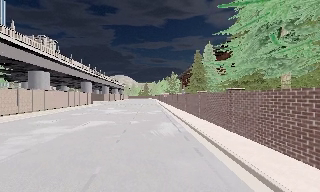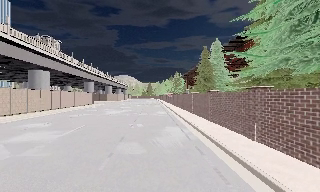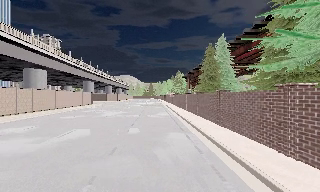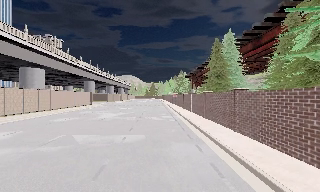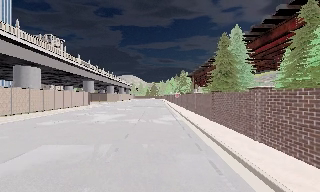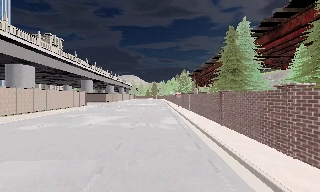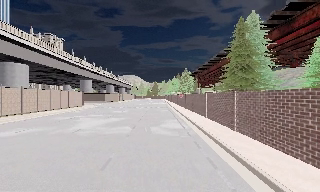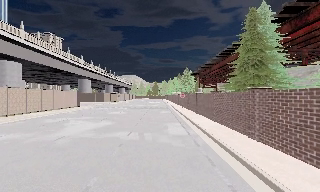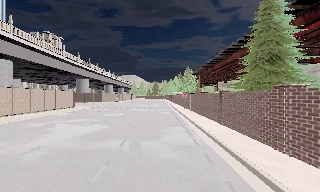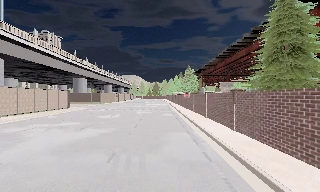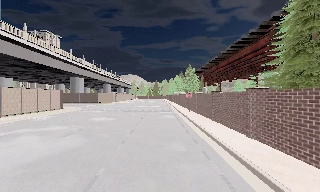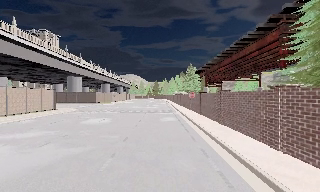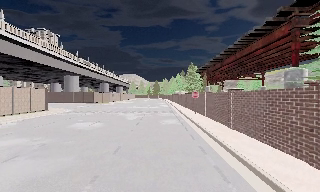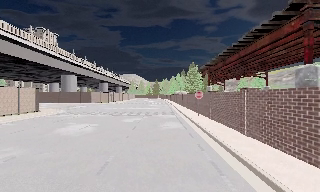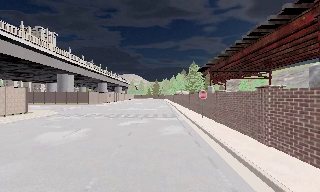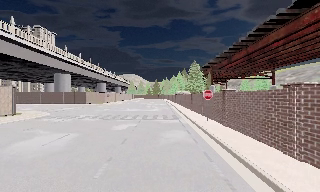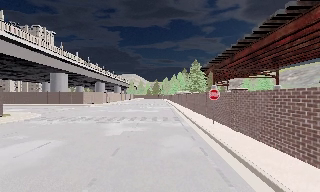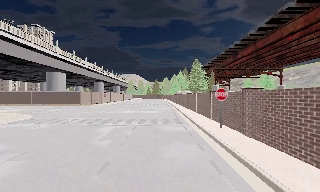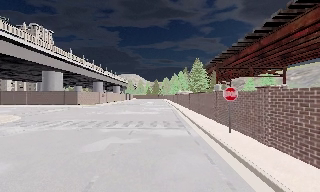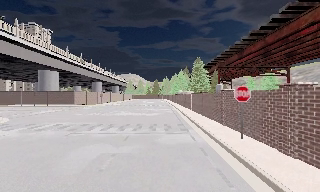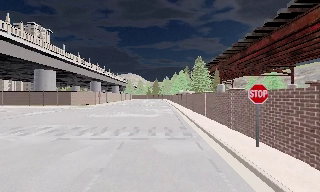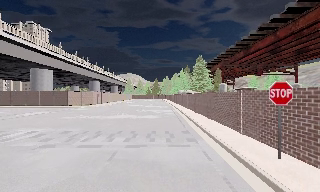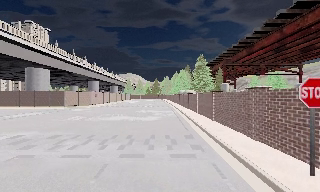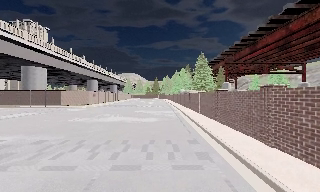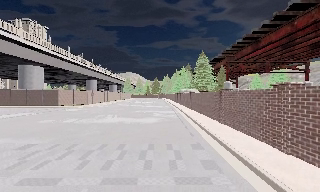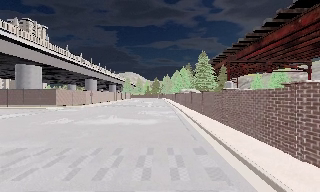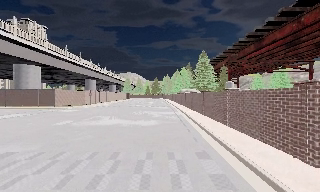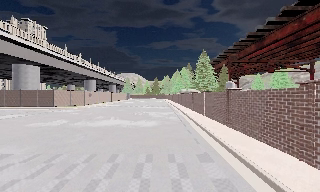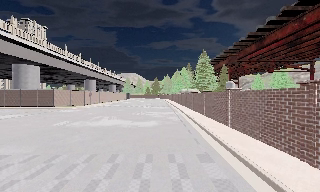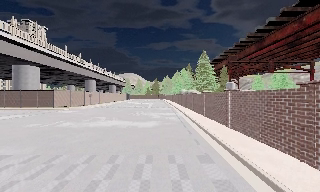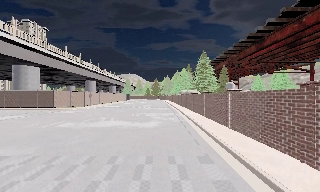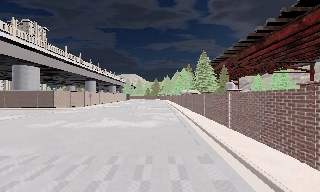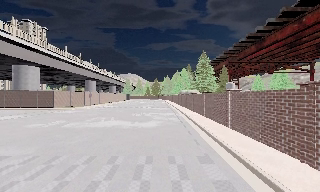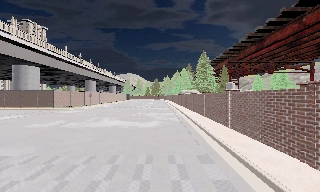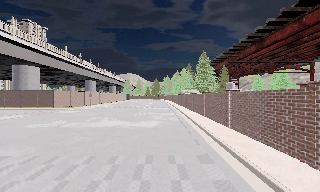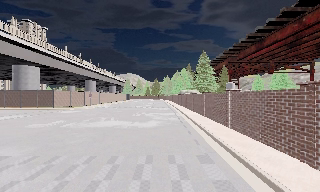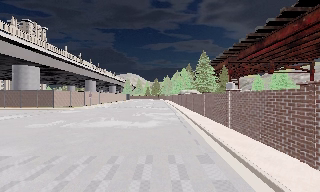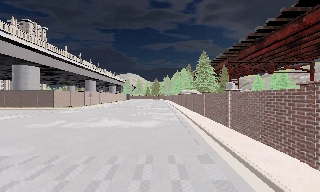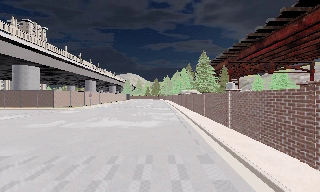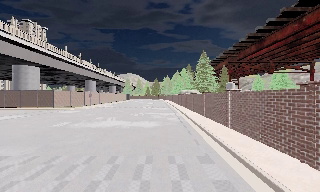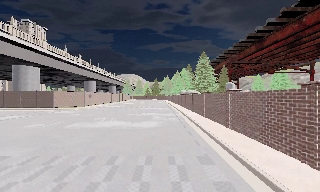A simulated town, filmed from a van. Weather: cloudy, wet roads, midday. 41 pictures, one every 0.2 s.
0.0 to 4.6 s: The camera travels forward, about 35 m, so what stands in front looms larger.
4.6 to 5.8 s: The camera travels forward, about 2 m, so what stands in front looms larger. It loses speed.
5.8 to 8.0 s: The camera keeps its place and its aim.
The film runs forward here.
